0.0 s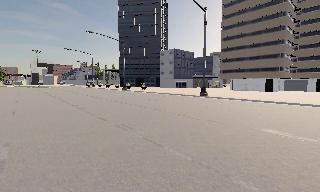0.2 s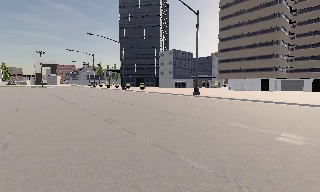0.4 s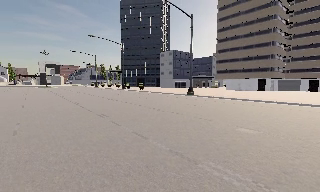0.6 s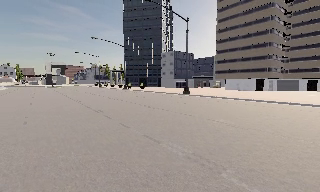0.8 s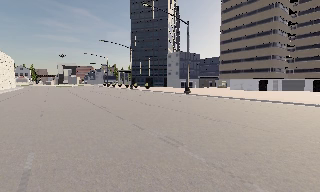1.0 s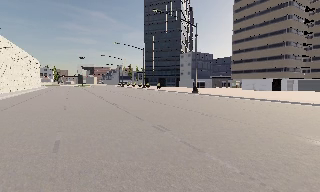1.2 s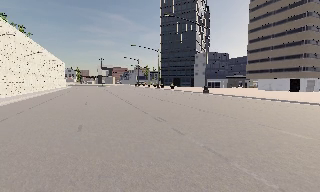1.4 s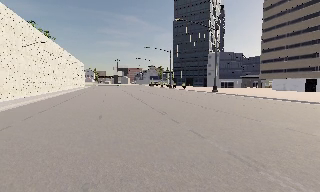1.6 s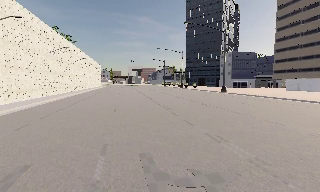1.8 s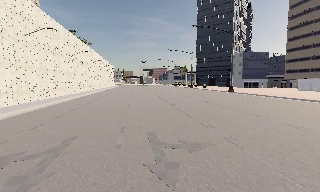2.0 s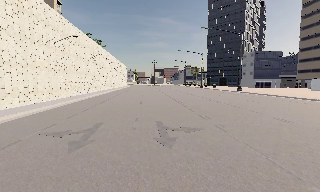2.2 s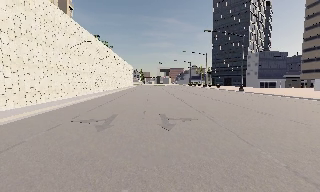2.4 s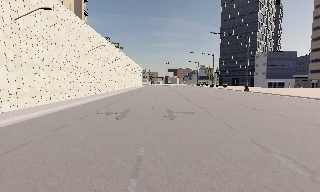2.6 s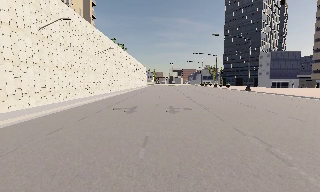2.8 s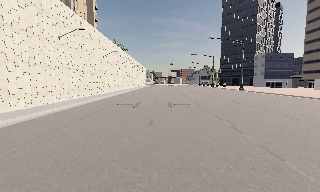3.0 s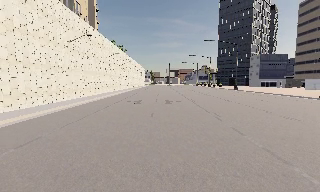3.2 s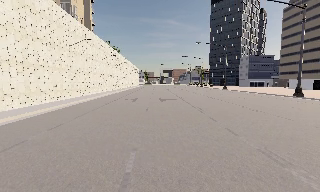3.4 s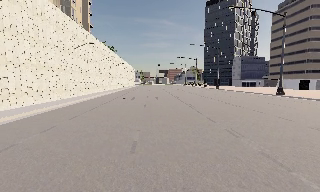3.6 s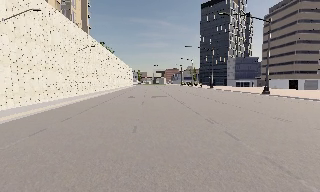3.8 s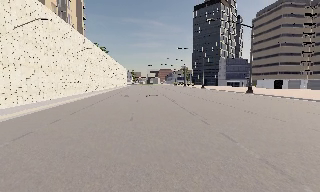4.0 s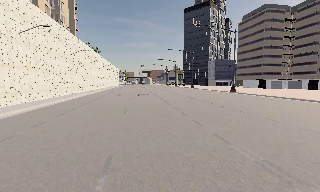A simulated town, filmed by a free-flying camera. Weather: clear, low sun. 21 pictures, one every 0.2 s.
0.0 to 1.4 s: The camera pans to its left, which is counterclockwise from overhead, by about 25 degrees. It travels backward and to its right, about 11 m, so what stands in front gets smaller.
1.4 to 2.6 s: The scene slides to the right, as the camera pans about 20 degrees to its left. It travels backward, about 10 m, so what stands in front gets smaller.
2.6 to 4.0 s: The camera pans to its right, which is clockwise from overhead, by about 10 degrees. It travels backward, about 12 m, so what stands in front gets smaller.
The film runs forward here.
